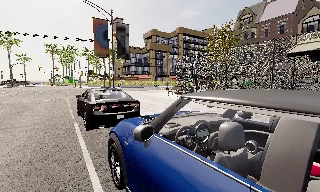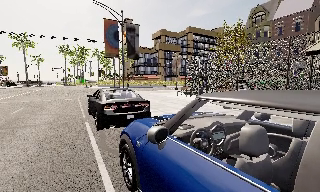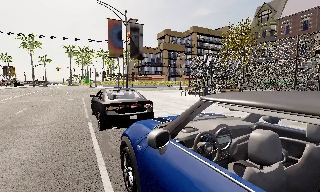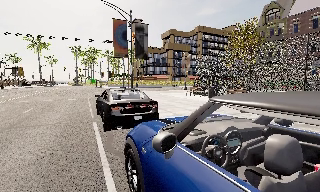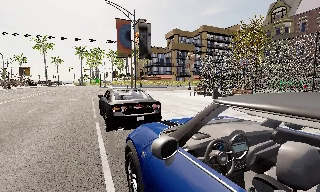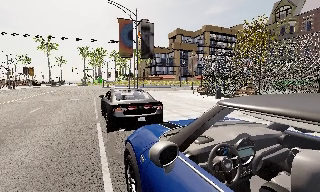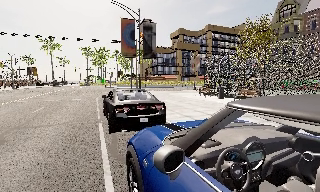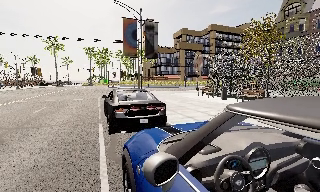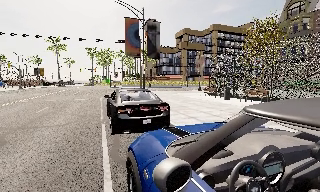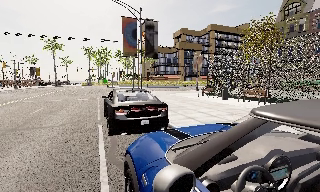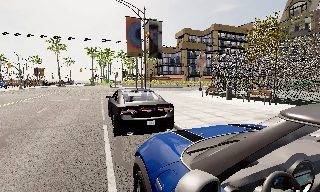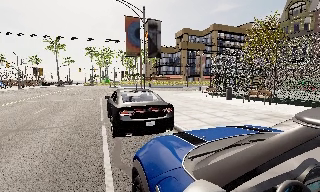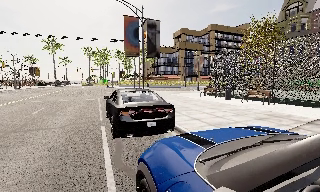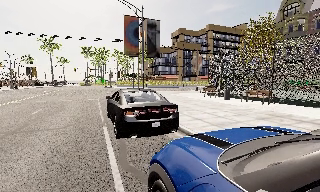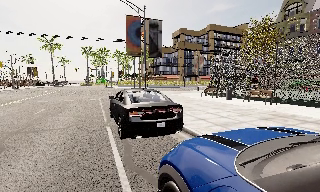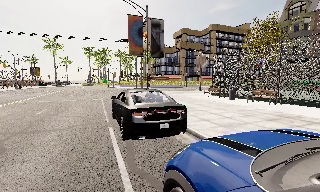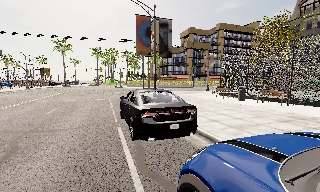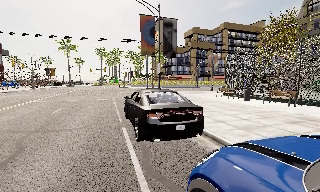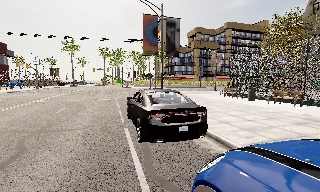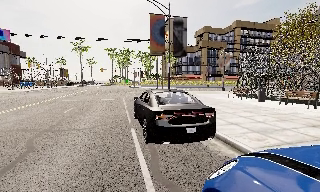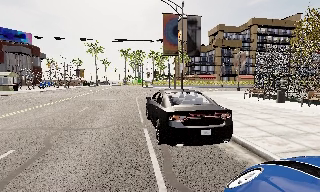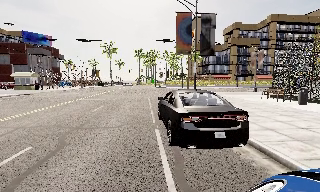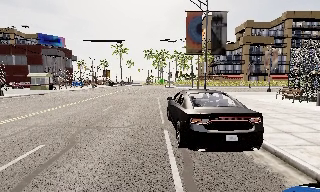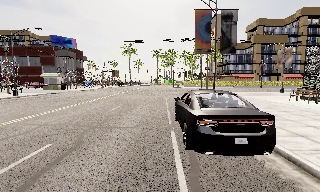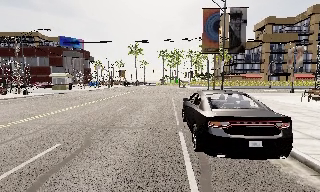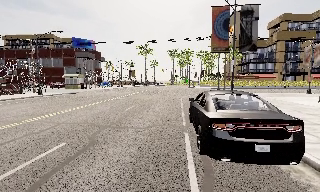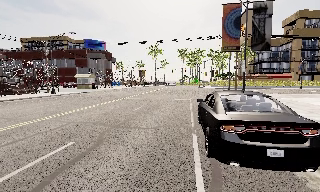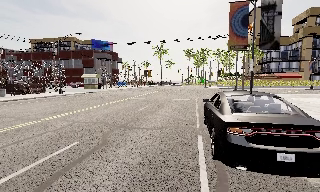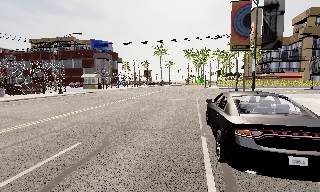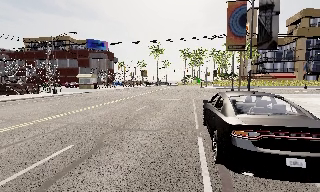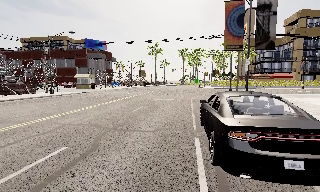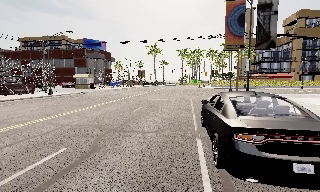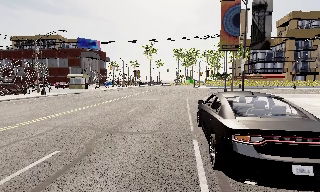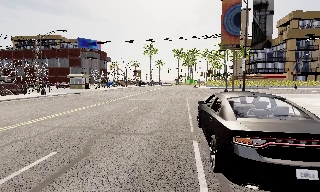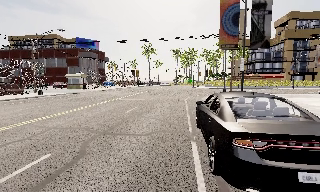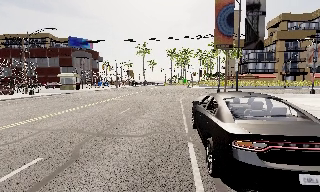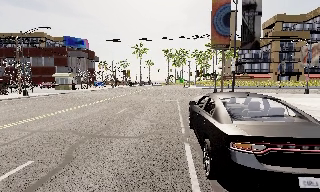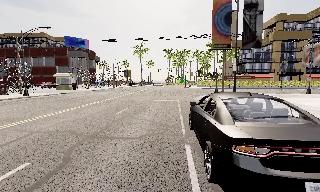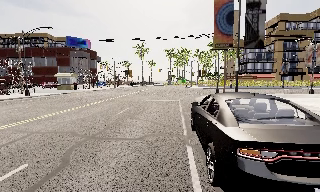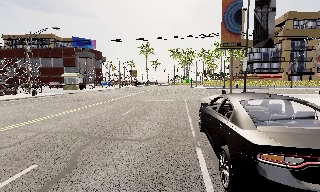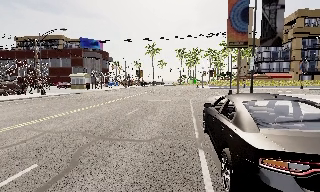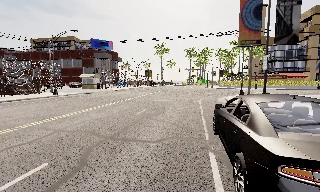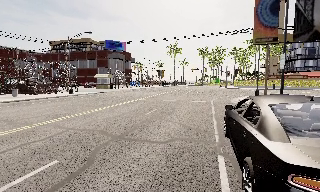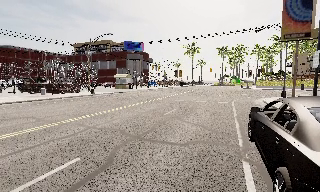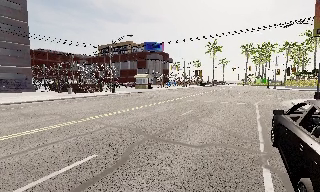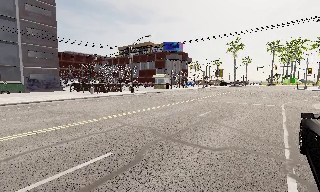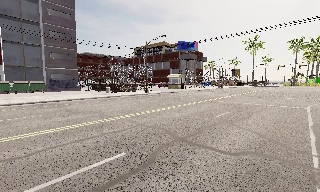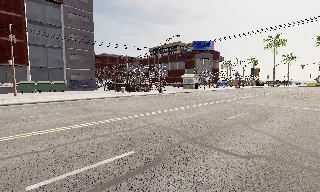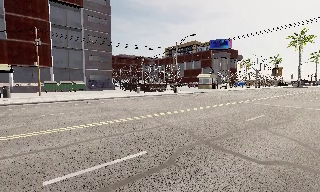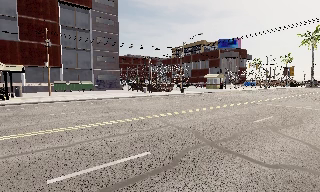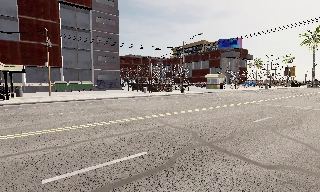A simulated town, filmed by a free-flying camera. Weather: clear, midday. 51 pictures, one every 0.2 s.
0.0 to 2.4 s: The scene slides to the right, as the camera pans about 10 degrees to its left. It travels forward, about 1 m, so what stands in front looms larger.
2.4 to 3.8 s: The camera shifts only a little, or ends up much as it began.
3.8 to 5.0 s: The scene slides to the right, as the camera pans about 20 degrees to its left. It travels forward, about 0.5 m, so what stands in front looms larger.
5.0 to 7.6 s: The camera travels forward, about 1 m, so what stands in front looms larger.
7.6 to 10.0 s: The scene slides to the right, as the camera pans about 50 degrees to its left. It travels forward and to its right, about 1 m.
The film runs forward here.
